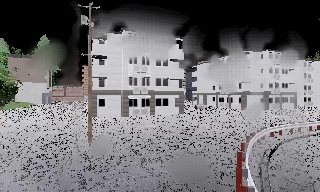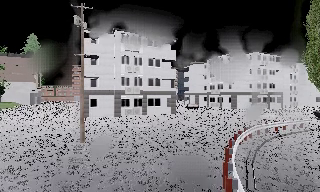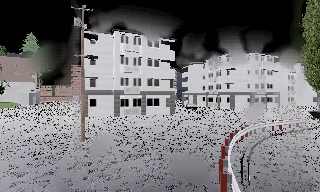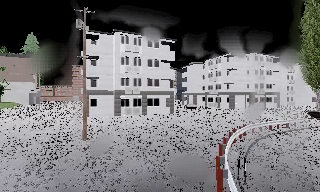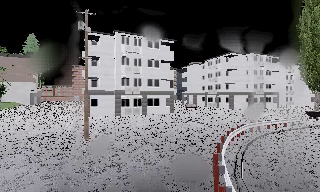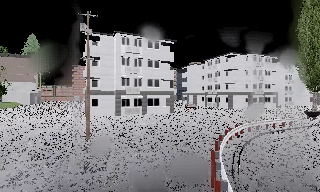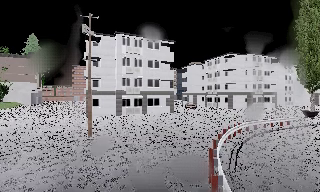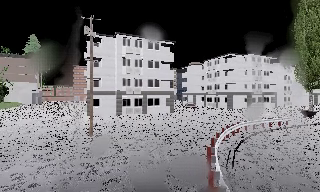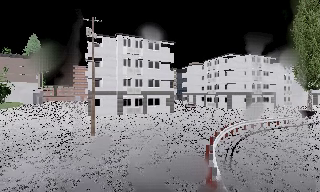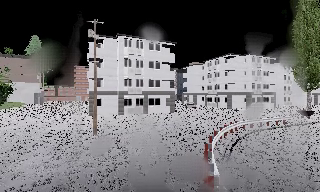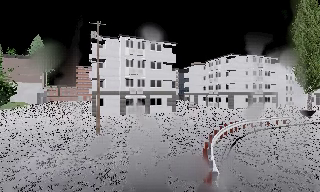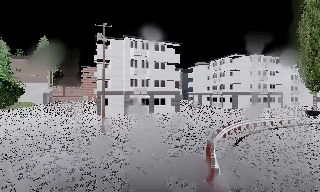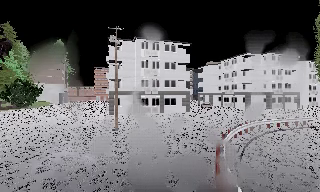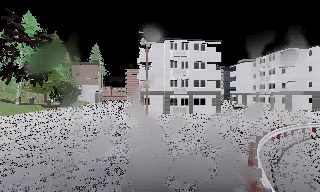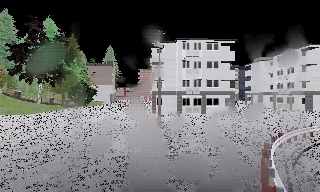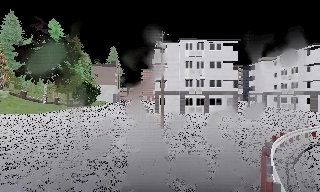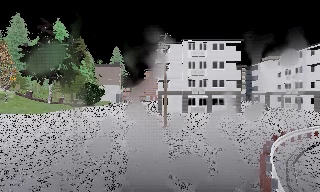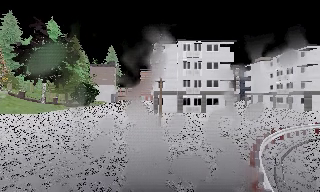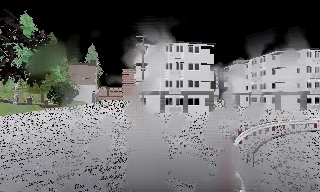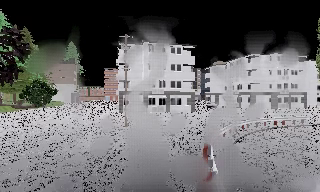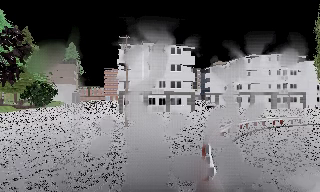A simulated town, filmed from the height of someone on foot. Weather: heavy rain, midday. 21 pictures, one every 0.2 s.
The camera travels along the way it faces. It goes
backward.
0.0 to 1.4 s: The camera travels backward, about 1.5 m, so what stands in front gets smaller.
1.4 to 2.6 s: The camera swings to its left by about 15 degrees, and the scene slides to the right. It travels backward, about 1.5 m, so what stands in front gets smaller.
2.6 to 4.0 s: The camera travels backward, about 1.5 m, so what stands in front gets smaller.
The film runs backward here.
